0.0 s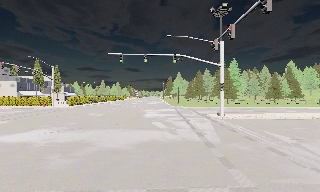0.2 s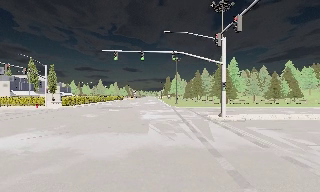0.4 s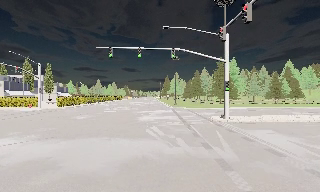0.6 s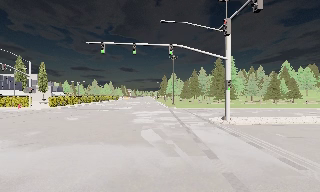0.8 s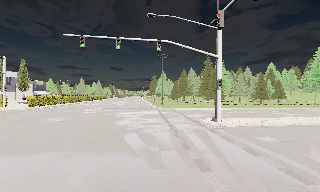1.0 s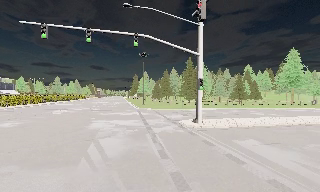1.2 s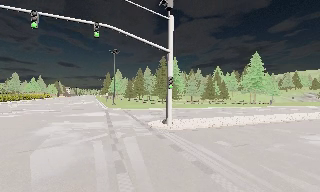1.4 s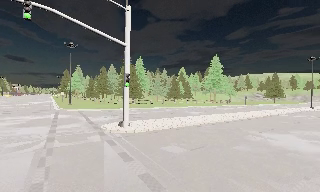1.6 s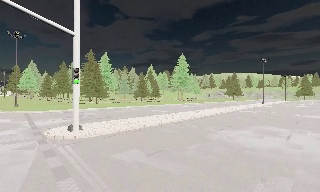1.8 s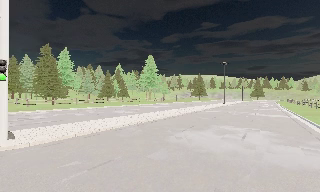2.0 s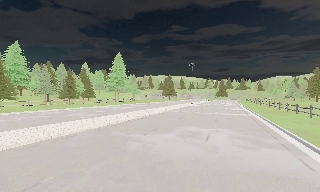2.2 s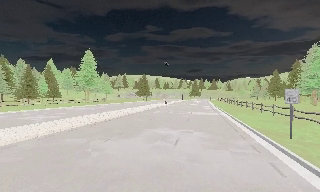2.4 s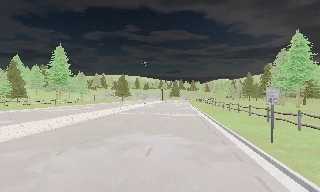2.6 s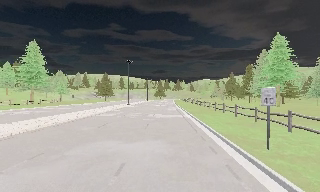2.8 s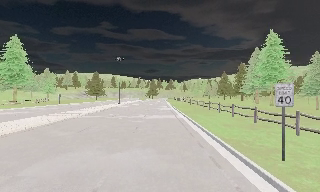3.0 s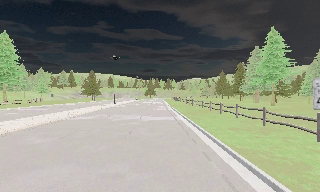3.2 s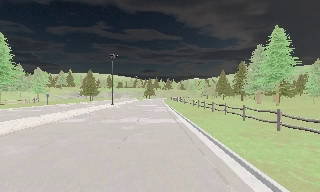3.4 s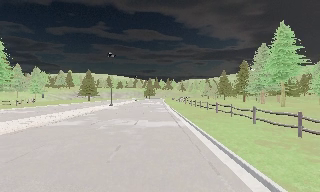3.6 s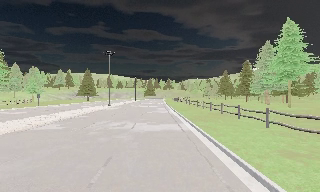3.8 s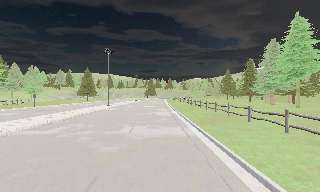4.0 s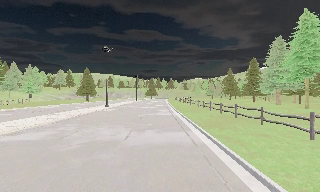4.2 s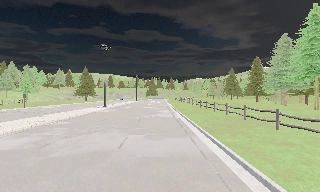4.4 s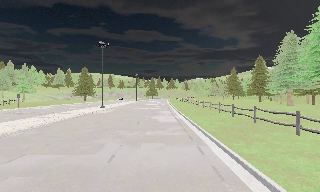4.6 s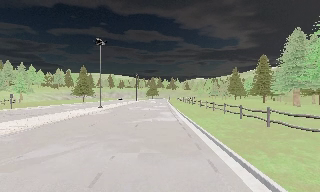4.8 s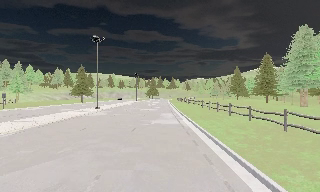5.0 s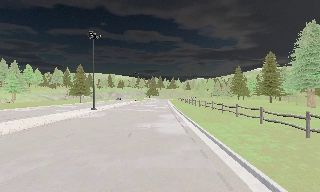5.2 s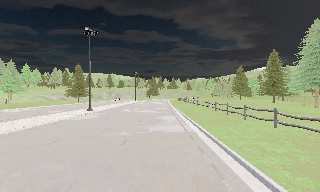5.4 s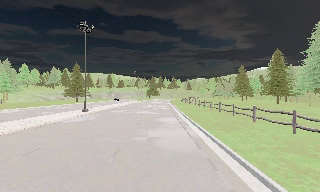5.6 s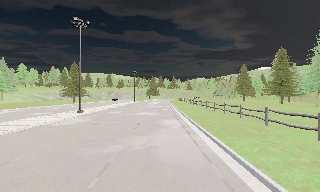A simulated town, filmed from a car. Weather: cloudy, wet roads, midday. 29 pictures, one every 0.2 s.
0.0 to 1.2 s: The camera swings to its right by about 20 degrees, and the scene slides to the left. It travels forward, about 7 m, so what stands in front looms larger.
1.2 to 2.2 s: The scene slides to the left, as the camera pans about 50 degrees to its right. It travels forward and to its right, about 6 m.
2.2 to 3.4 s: The scene slides to the left, as the camera pans about 15 degrees to its right. It travels forward, about 9 m, so what stands in front looms larger.
3.4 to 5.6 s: The camera travels forward, about 16 m, so what stands in front looms larger.
The film runs forward here.
